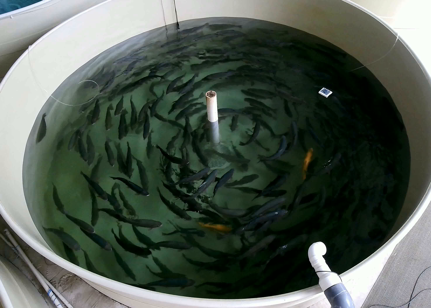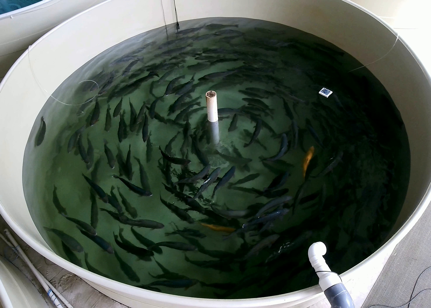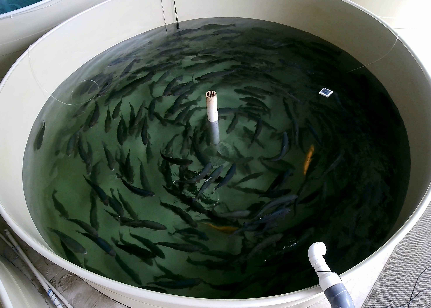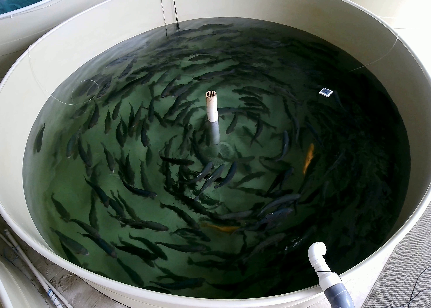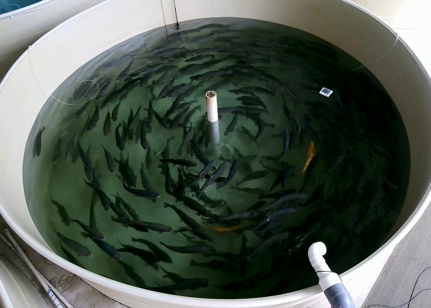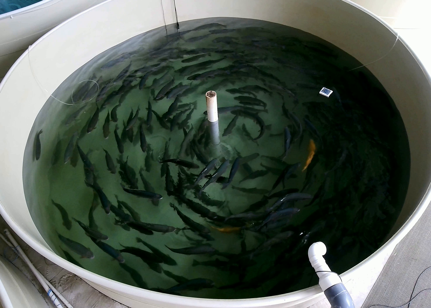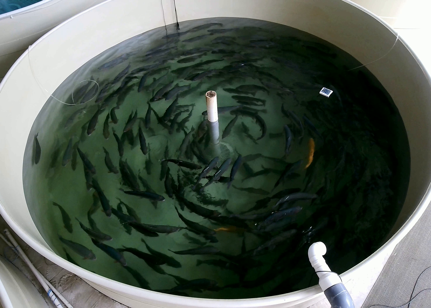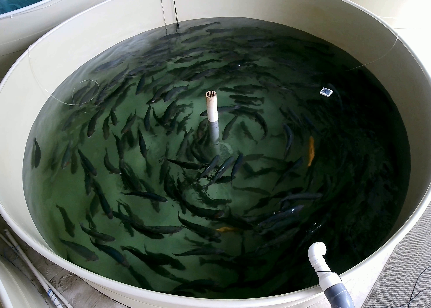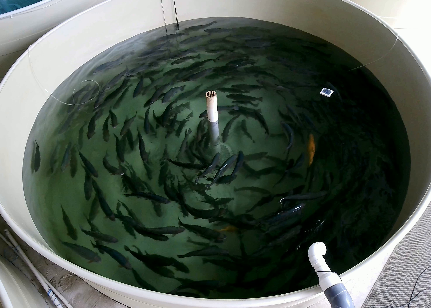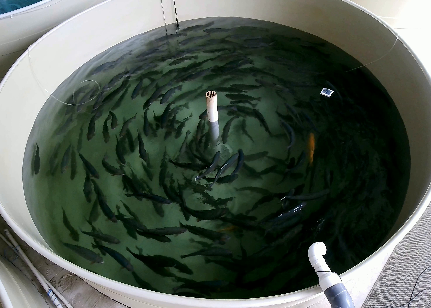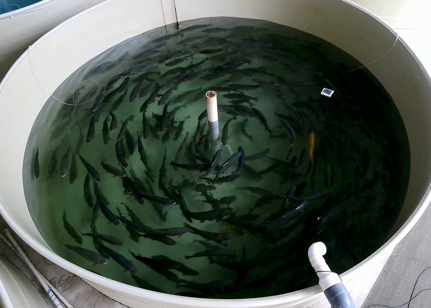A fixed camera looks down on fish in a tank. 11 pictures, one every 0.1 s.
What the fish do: Normal cruising.
